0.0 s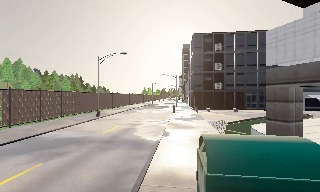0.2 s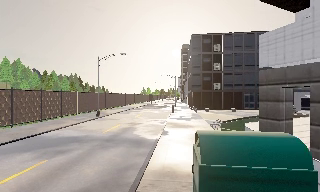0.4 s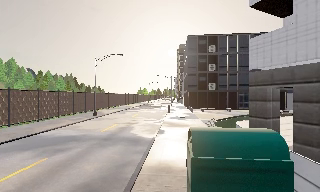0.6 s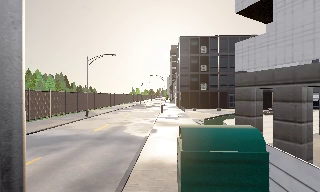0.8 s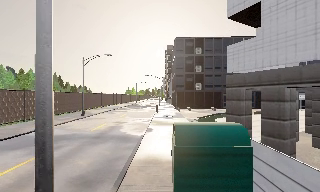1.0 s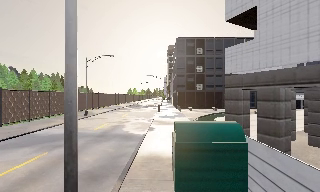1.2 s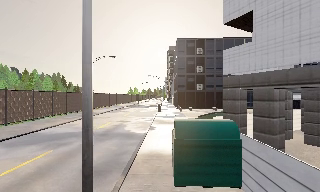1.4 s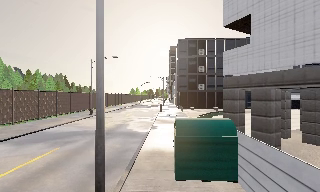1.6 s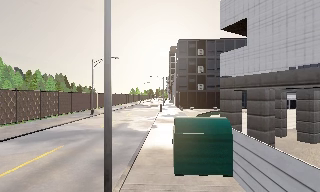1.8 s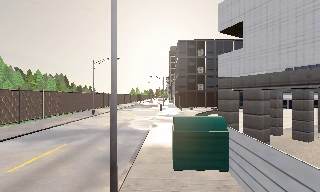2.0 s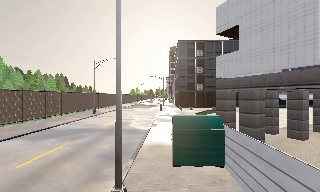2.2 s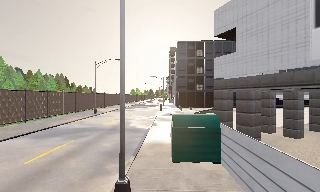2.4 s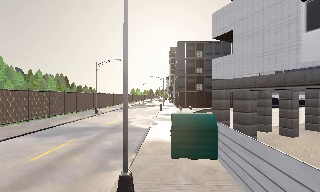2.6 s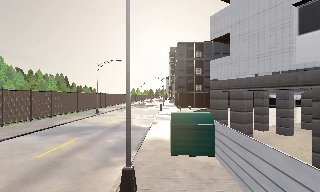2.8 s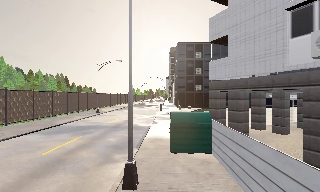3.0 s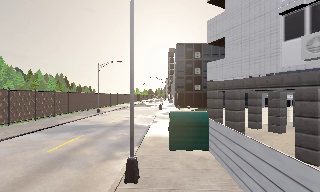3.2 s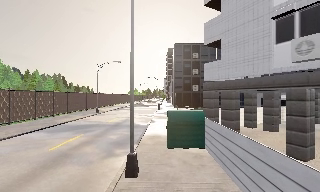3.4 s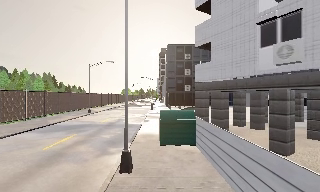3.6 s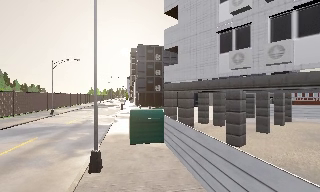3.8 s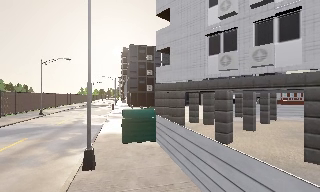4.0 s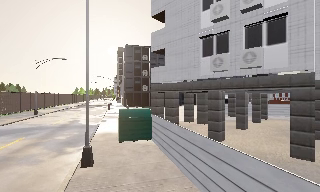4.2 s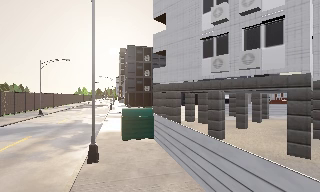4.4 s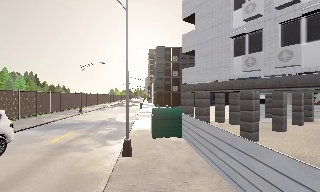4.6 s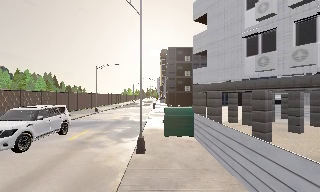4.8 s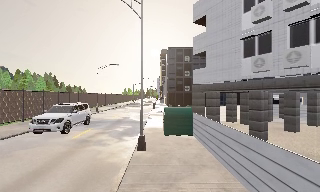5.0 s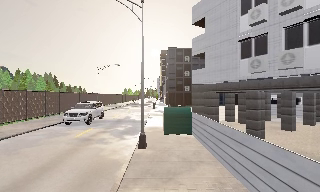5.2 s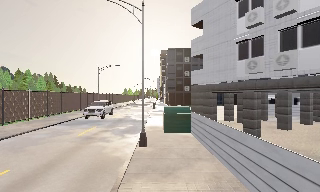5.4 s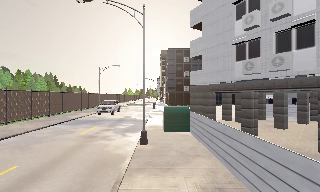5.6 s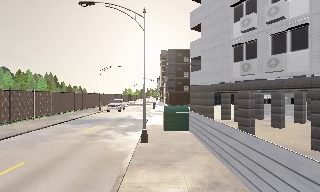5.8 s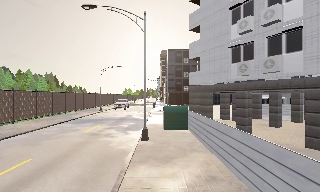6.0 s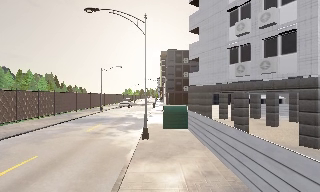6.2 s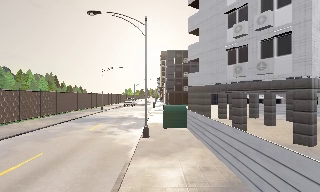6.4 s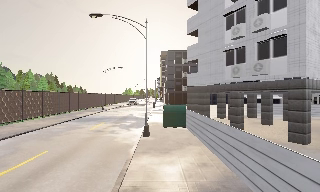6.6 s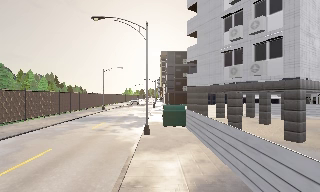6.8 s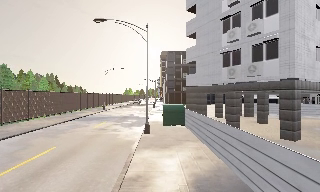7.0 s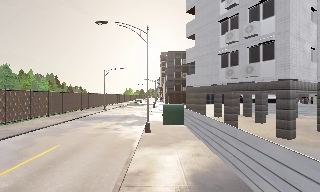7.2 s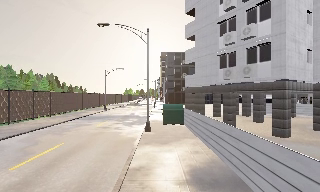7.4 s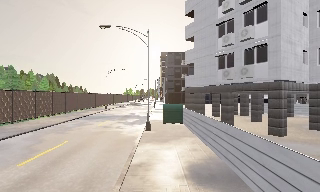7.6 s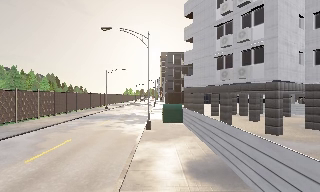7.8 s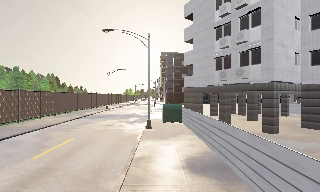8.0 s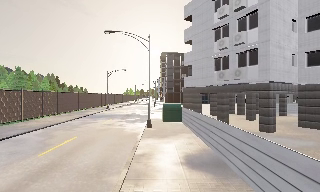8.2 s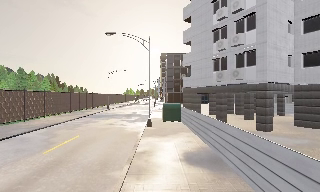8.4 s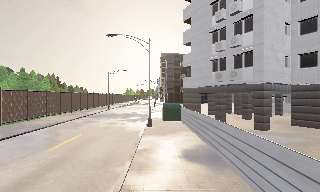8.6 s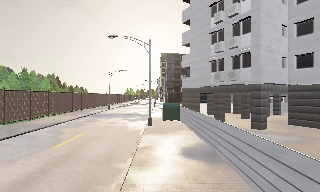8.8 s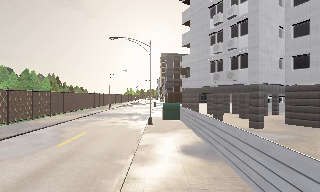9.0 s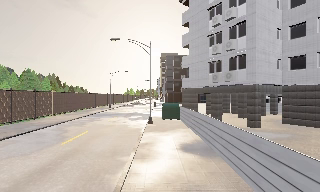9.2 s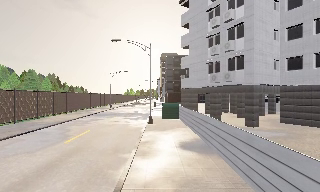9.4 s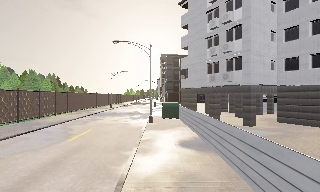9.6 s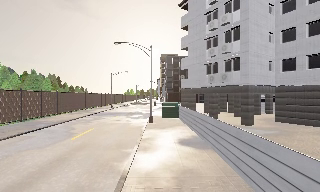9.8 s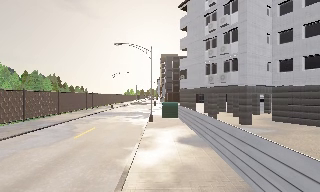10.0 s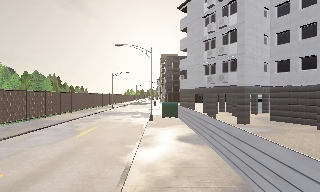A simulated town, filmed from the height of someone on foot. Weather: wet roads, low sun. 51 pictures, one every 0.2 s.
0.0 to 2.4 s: The camera travels backward, about 4 m, so what stands in front gets smaller.
2.4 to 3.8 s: The camera pans to its right, which is clockwise from overhead, by about 15 degrees. It travels backward, about 2 m, so what stands in front gets smaller.
3.8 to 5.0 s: The scene slides to the right, as the camera pans about 15 degrees to its left. It travels backward, about 2 m, so what stands in front gets smaller.
5.0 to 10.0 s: The camera travels backward, about 8 m, so what stands in front gets smaller.
The film runs backward here.
